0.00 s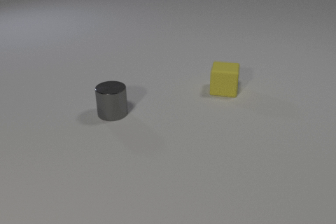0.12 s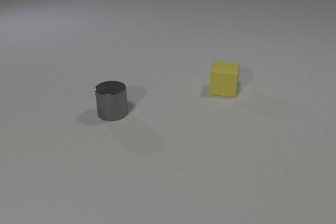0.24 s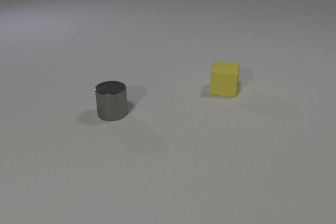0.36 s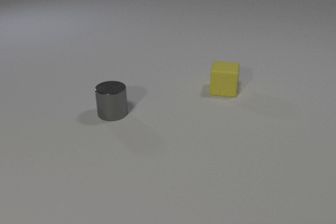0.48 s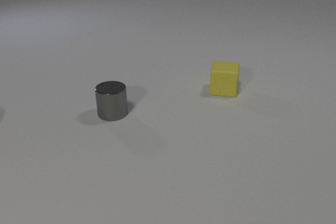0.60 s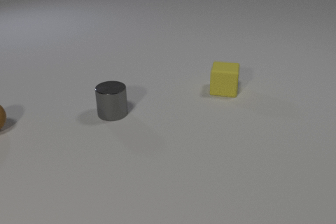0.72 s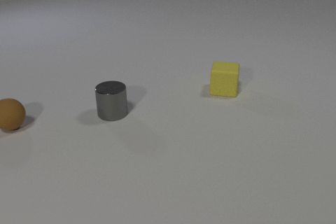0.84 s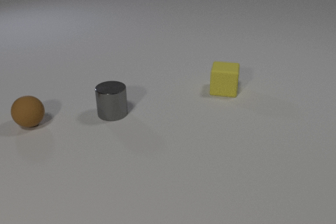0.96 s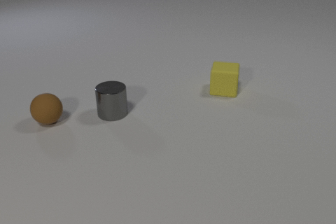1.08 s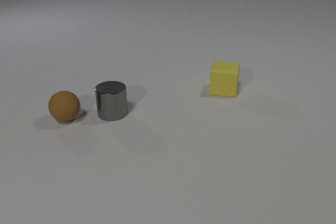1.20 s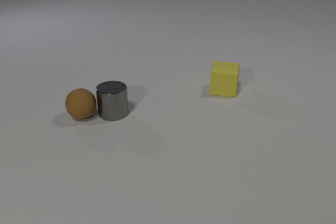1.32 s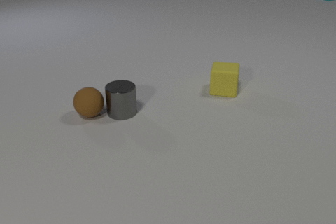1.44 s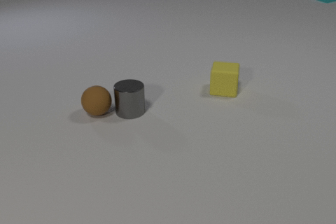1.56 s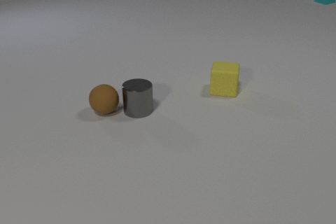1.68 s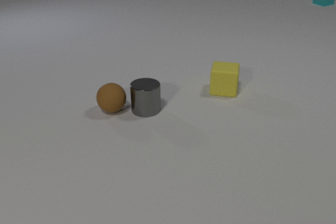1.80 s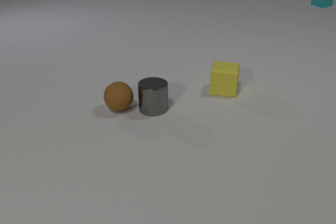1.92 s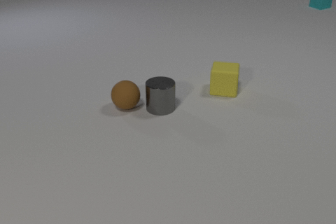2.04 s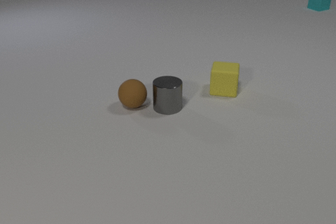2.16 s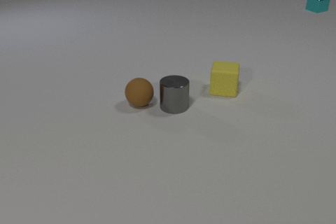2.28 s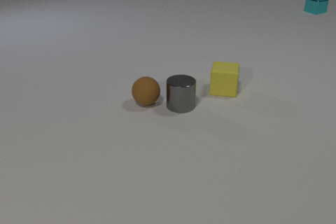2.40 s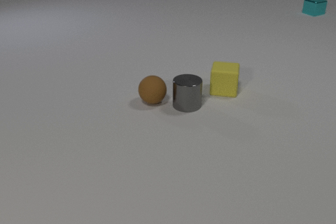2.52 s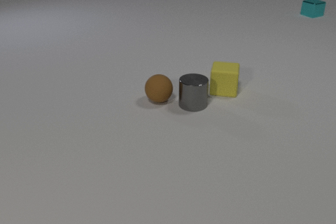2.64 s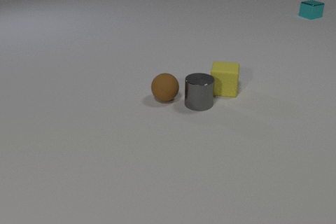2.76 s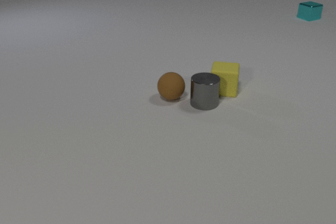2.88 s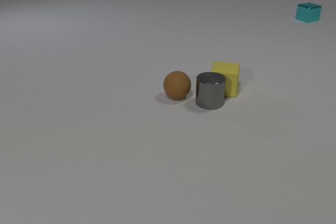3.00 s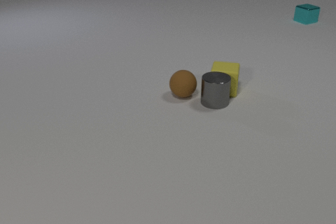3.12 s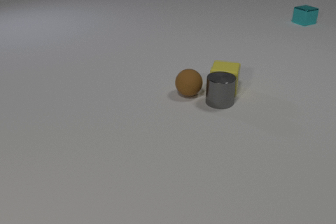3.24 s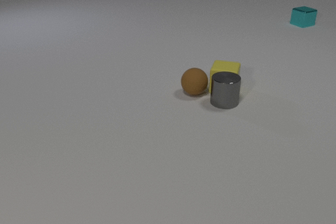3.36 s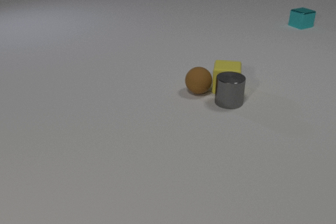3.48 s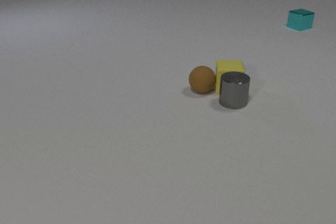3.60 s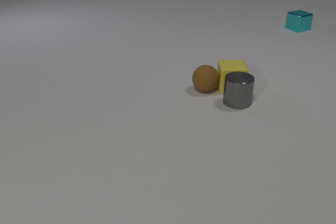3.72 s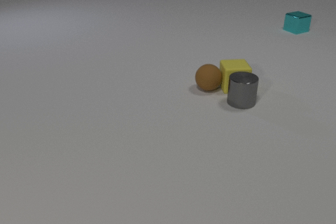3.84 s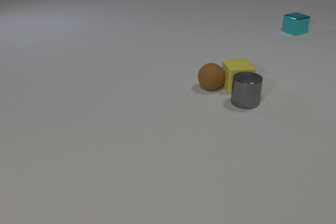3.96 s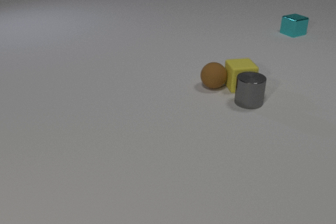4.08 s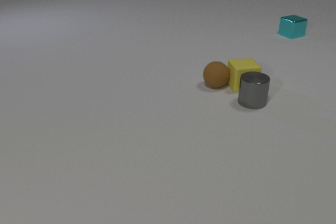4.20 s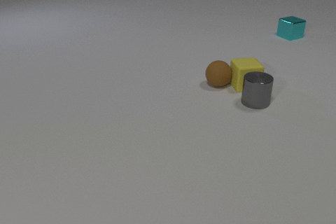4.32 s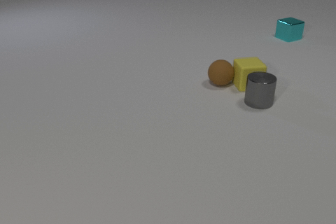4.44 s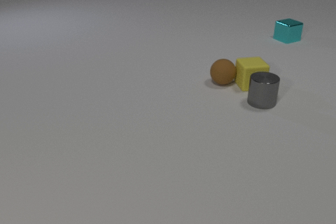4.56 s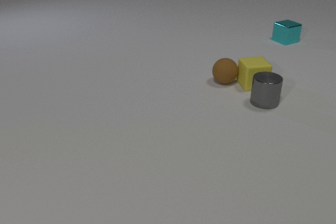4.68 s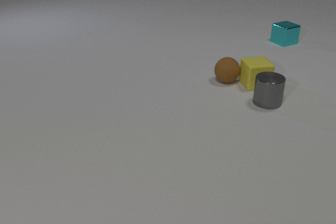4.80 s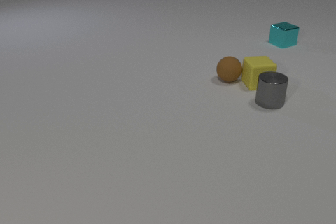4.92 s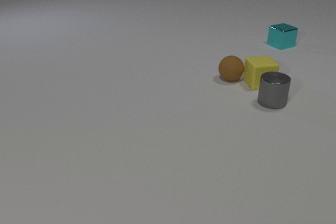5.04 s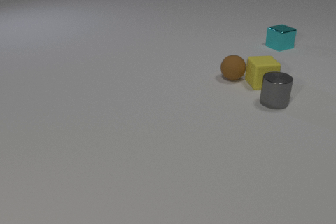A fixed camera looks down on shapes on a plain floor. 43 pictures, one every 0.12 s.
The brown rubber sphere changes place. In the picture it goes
to the right.
The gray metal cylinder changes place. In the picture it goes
to the right.
0.00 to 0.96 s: The brown rubber sphere comes in at the left edge, rolls to the right. The cyan metal cube comes in at the top edge.
0.96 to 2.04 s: The brown rubber sphere rolls to the right. The gray metal cylinder slides to the right. The cyan metal cube slides toward the camera. The brown rubber sphere and the gray metal cylinder collide.
2.04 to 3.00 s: The brown rubber sphere rolls to the right and away from the camera. The gray metal cylinder slides to the right. The cyan metal cube slides toward the camera. The gray metal cylinder and the yellow rubber cube collide.
3.00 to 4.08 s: The brown rubber sphere rolls to the right and away from the camera. The gray metal cylinder slides to the right. The yellow rubber cube slides to the right and away from the camera, spins counterclockwise seen from above by about 30 degrees, its near face sliding to the right. The cyan metal cube slides toward the camera. The brown rubber sphere and the yellow rubber cube collide.
4.08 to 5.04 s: The brown rubber sphere rolls away from the camera and to the right. The gray metal cylinder slides to the right. The yellow rubber cube slides to the right and away from the camera. The cyan metal cube slides toward the camera.
How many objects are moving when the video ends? 4.
What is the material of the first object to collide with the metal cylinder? rubber.
How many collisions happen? 3.
